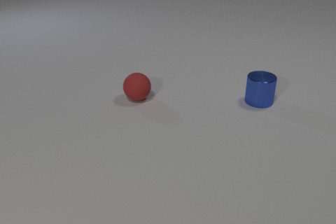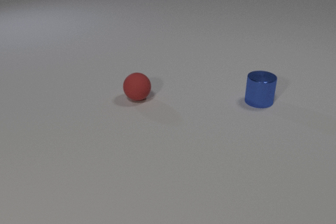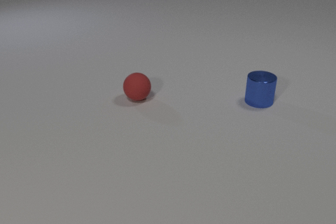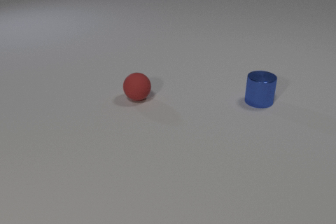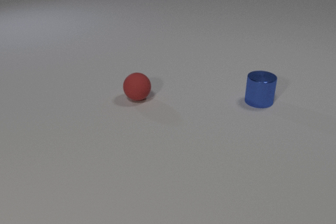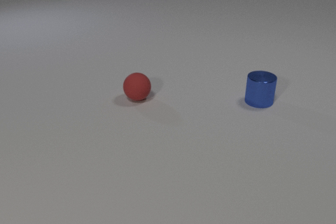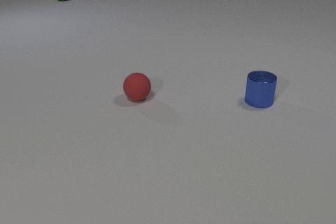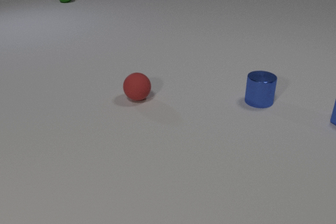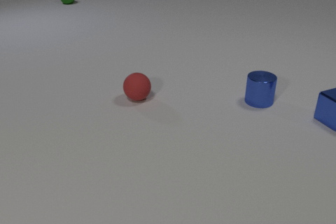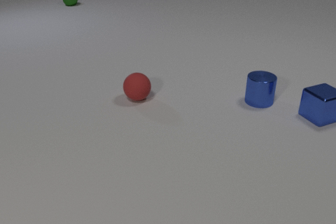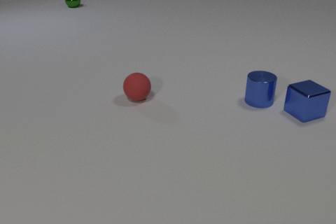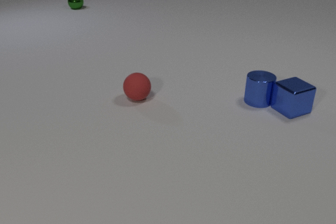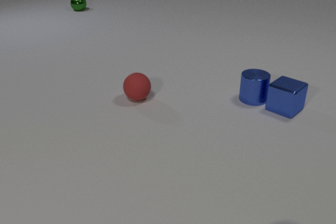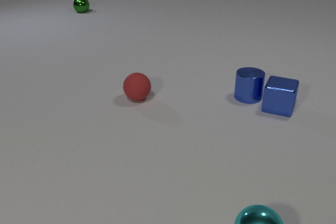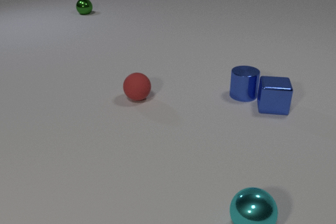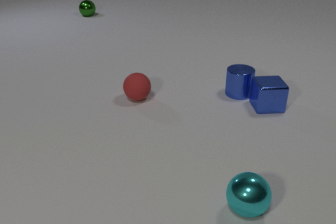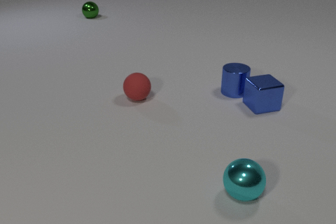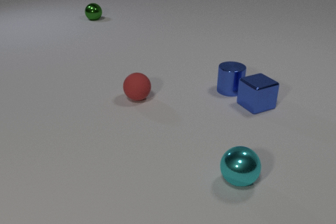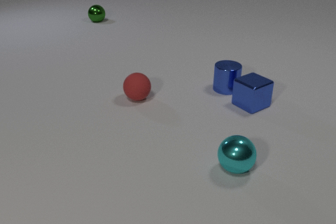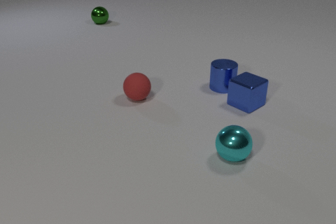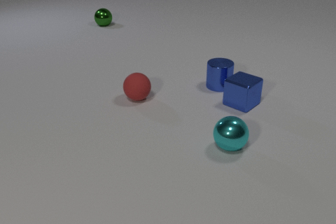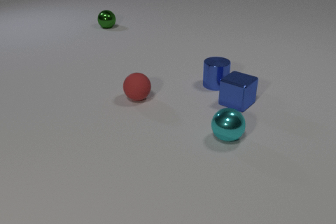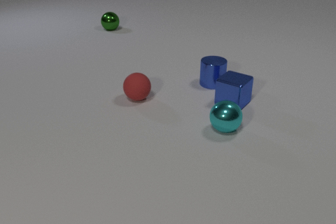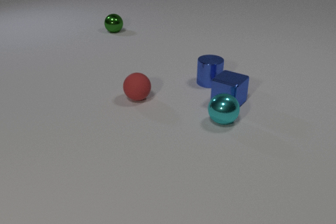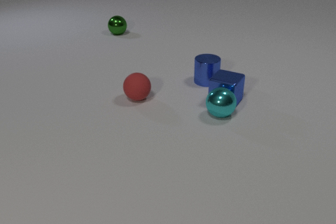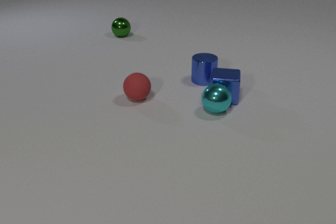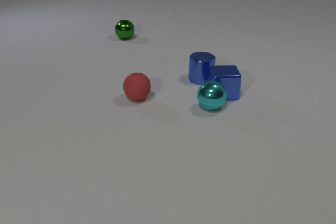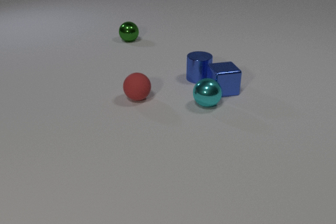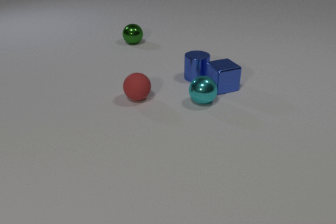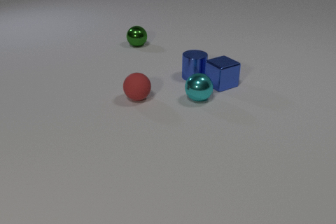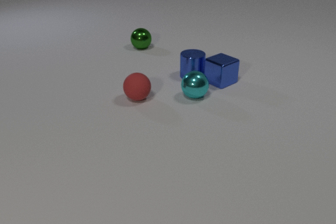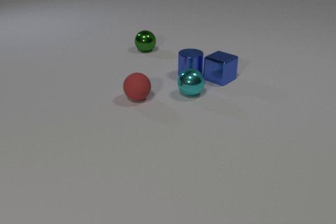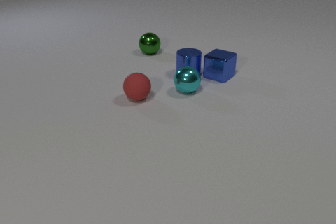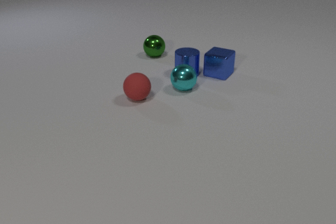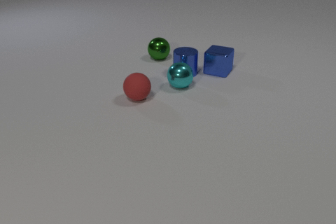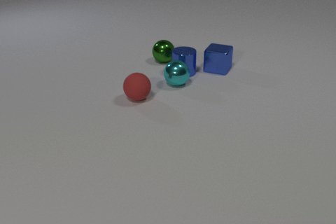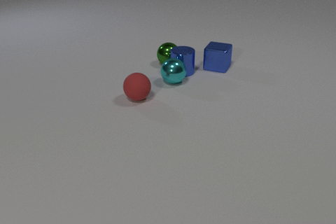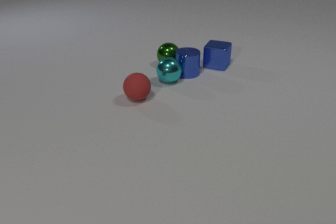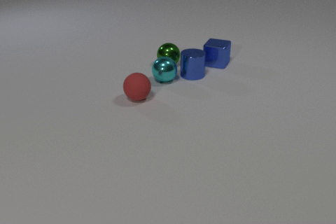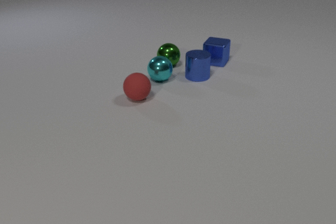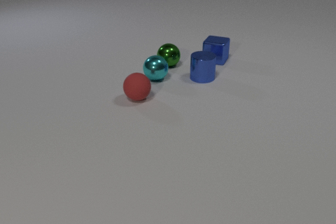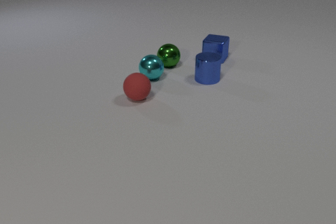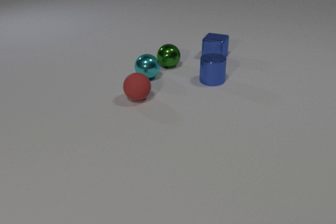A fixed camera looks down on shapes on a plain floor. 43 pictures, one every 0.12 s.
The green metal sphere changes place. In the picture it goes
toward the camera.
The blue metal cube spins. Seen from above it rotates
counterclockwise.
0.00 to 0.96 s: The blue metal cube comes in at the right edge, slides to the left. The green metal sphere comes in at the top edge, rolls toward the camera.
0.96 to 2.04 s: The blue metal cube slides to the left, spins so that its near face slides to the right, counterclockwise seen from above. The blue metal cylinder slides to the left and away from the camera. The green metal sphere rolls toward the camera. The cyan metal sphere comes in at the bottom edge, rolls away from the camera. The blue metal cube and the blue metal cylinder collide.
2.04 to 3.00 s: The blue metal cube slides to the left, spins so that its near face slides to the right, counterclockwise seen from above. The blue metal cylinder slides to the left and away from the camera. The green metal sphere rolls toward the camera and to the right. The cyan metal sphere rolls away from the camera. The blue metal cube and the cyan metal sphere collide.
3.00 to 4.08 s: The blue metal cube slides away from the camera, spins so that its near face slides to the right, counterclockwise seen from above. The blue metal cylinder slides to the left and away from the camera. The green metal sphere rolls toward the camera and to the right. The cyan metal sphere rolls away from the camera and to the left.
4.08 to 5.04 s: The blue metal cube slides away from the camera. The blue metal cylinder slides to the right and toward the camera. The green metal sphere rolls toward the camera and to the right. The cyan metal sphere rolls to the left and away from the camera. The blue metal cylinder and the green metal sphere collide. The blue metal cylinder and the cyan metal sphere collide.
What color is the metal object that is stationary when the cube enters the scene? blue.
What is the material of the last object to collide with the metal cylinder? metal.
What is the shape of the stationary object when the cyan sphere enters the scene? sphere.
